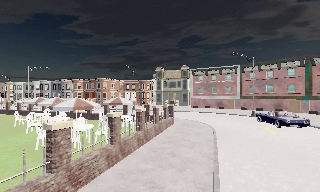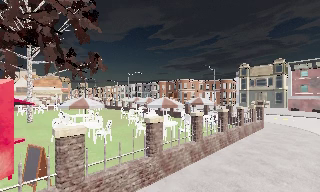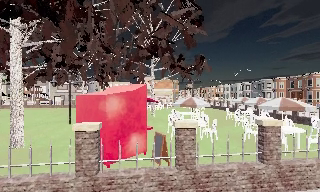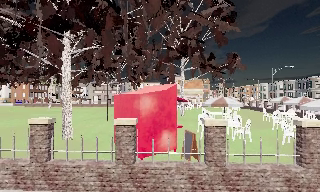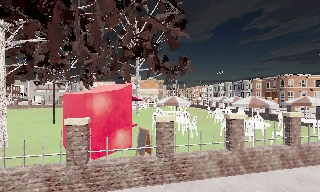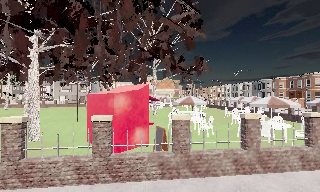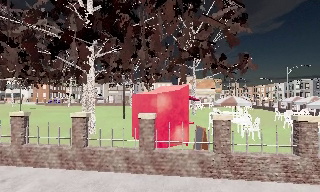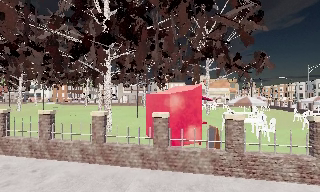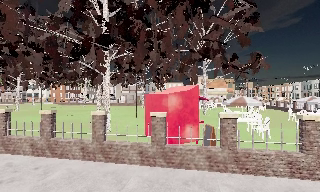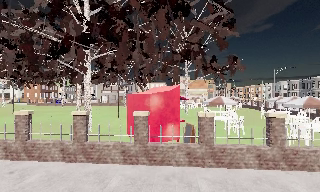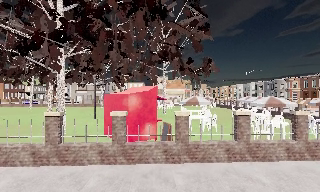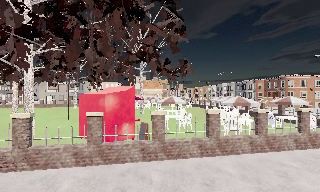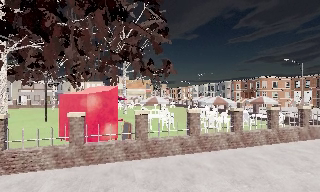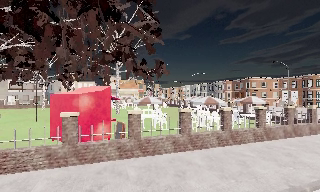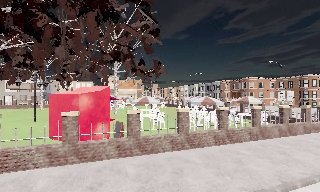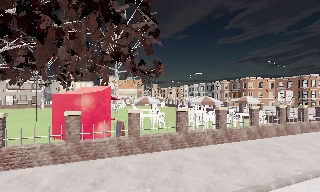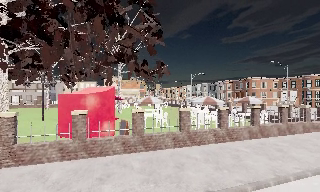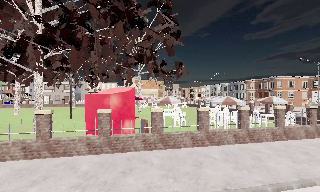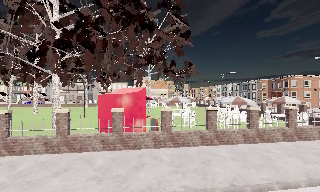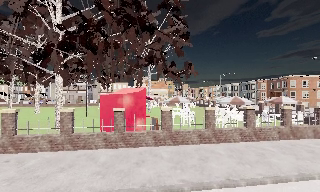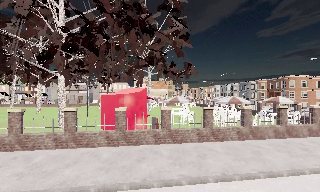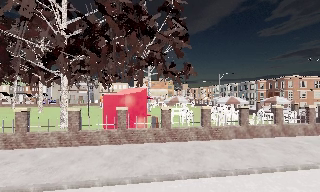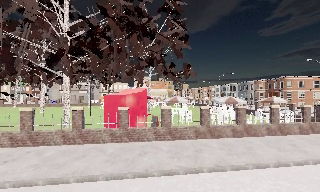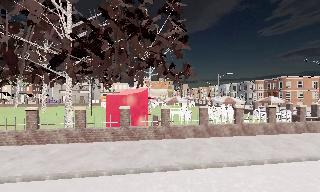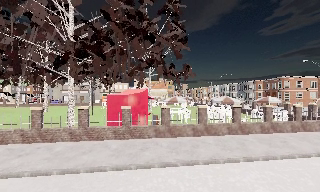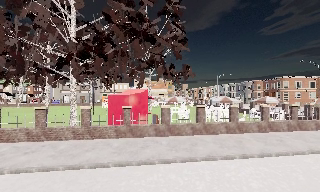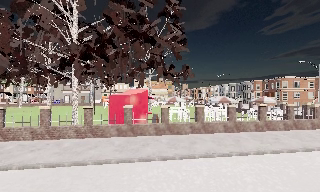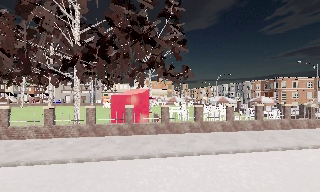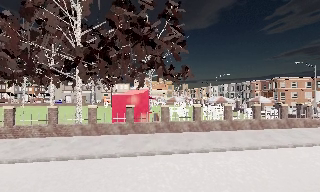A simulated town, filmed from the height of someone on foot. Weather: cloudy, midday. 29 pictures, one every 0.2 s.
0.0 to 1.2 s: The scene slides to the right, as the camera pans about 80 degrees to its left. It travels backward, about 2 m.
1.2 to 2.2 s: The camera pans to its right, which is clockwise from overhead, by about 20 degrees. It travels backward, about 1 m, so what stands in front gets smaller.
2.2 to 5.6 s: The camera travels backward, about 4.5 m, so what stands in front gets smaller.
The film runs backward here.
